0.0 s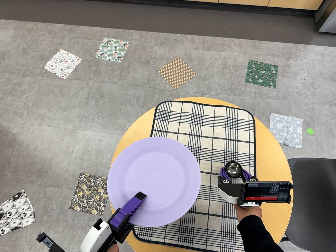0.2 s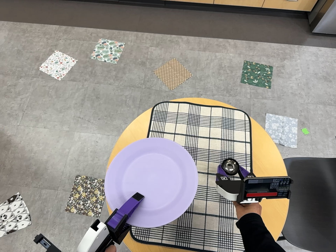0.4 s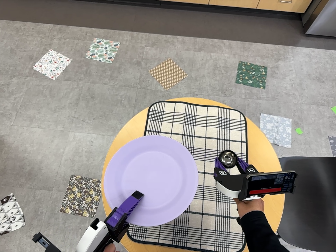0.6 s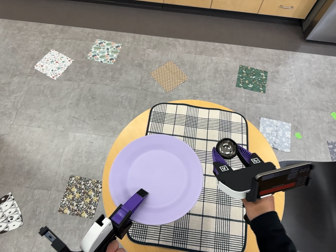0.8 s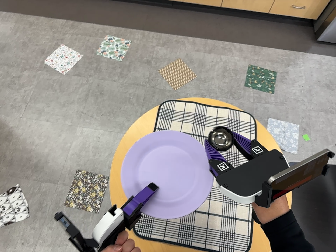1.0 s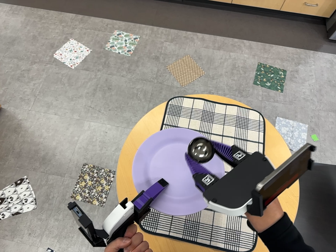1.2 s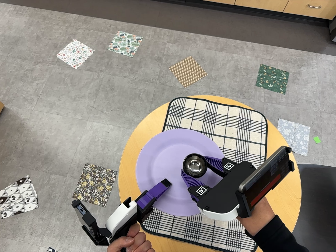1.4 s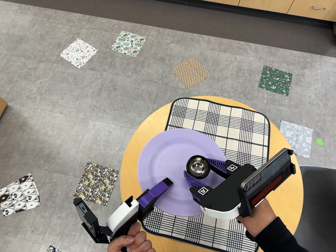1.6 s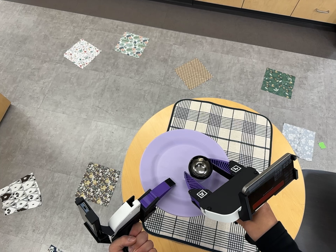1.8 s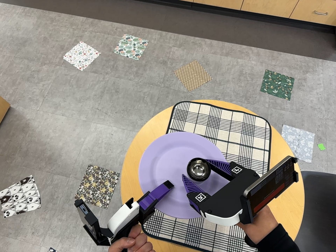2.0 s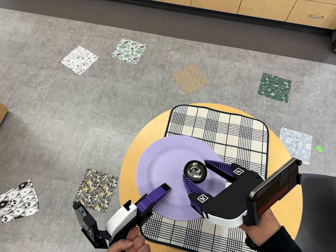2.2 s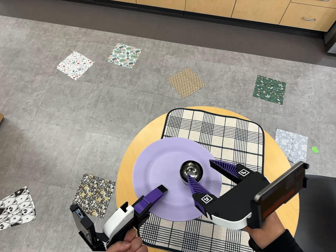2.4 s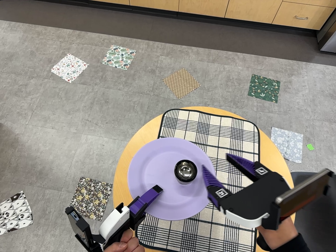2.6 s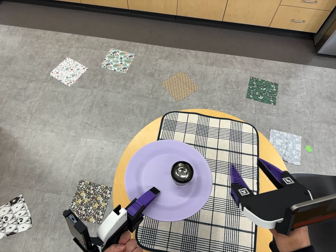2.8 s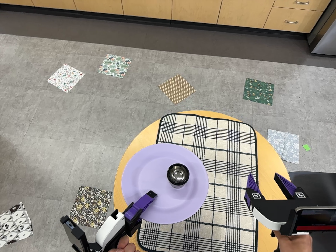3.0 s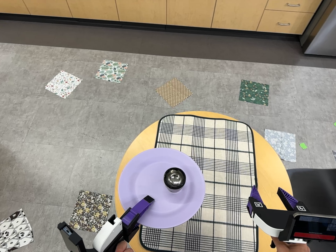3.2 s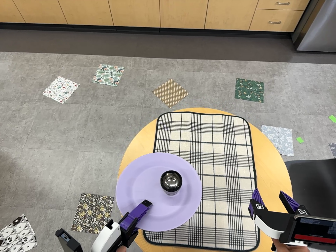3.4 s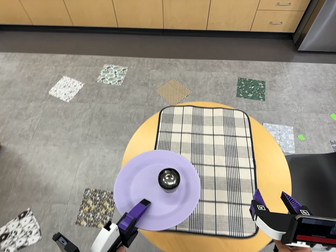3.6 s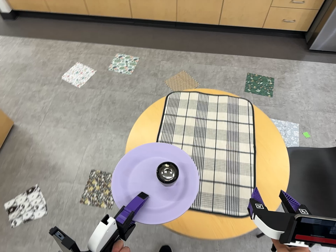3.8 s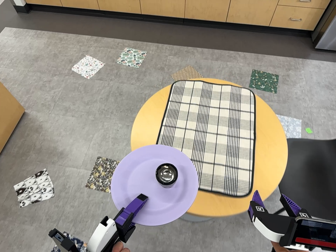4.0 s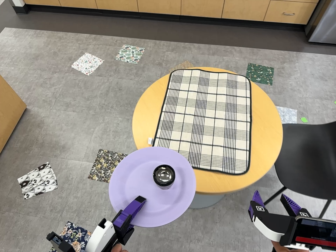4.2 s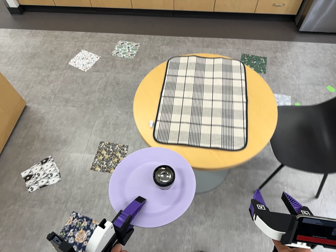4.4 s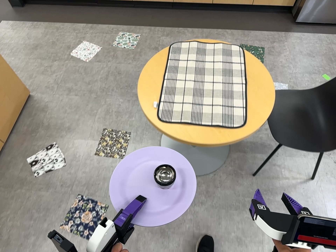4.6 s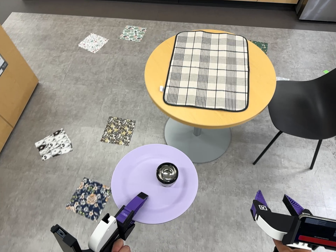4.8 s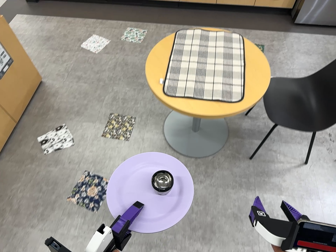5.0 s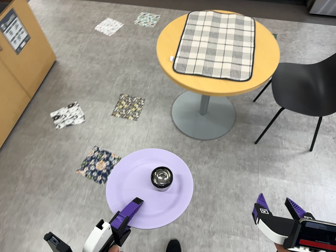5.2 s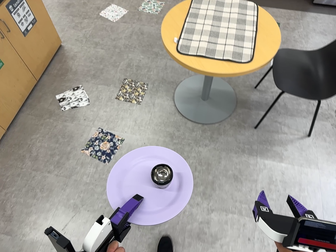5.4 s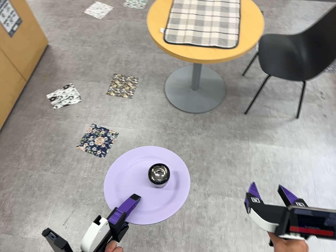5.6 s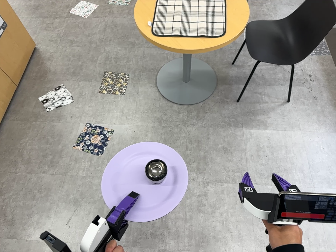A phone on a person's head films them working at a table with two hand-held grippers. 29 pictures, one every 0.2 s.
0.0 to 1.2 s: The camera travels to its left, about 6 cm, so close, fixed things drift to the right.
1.2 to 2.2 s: The camera shifts only a little, or ends up much as it began.
2.2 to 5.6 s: The camera travels toward the bottom of its view and backward, about 120 cm, so close, fixed things drift upward. It rolls about its line of sight by about 10 degrees, and the scene rotates counterclockwise.
The film runs backward here.
